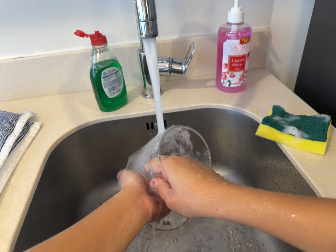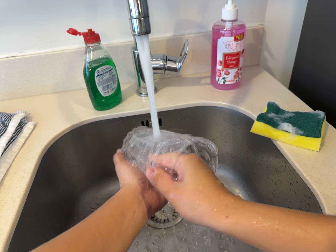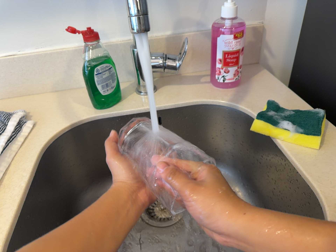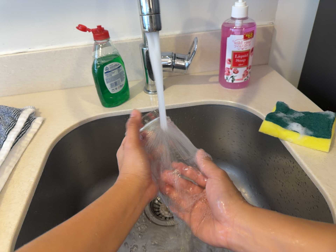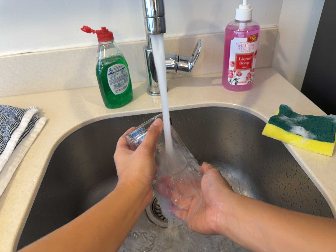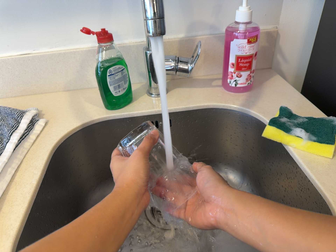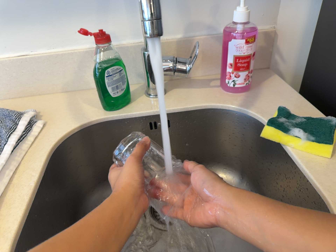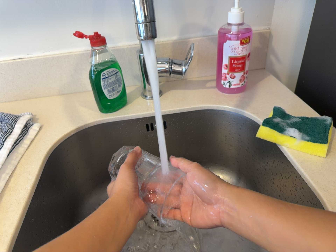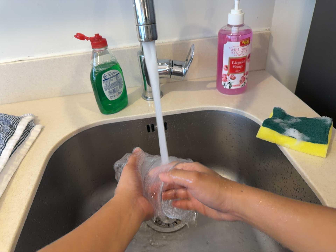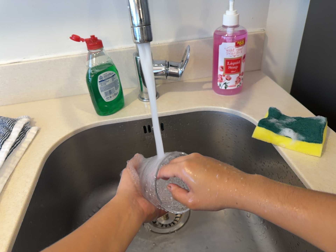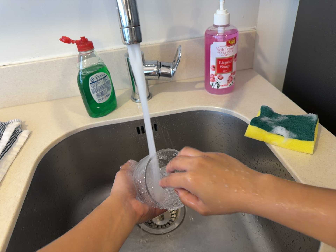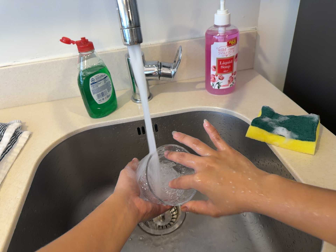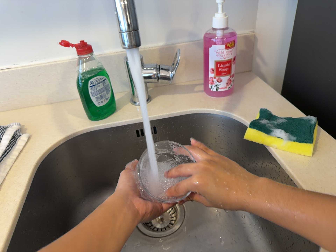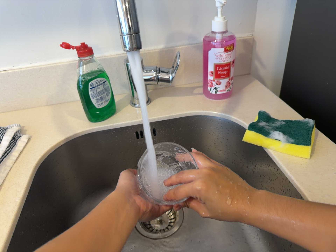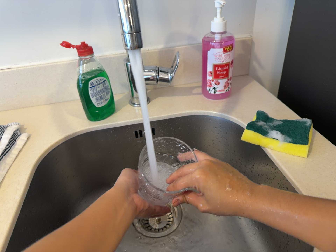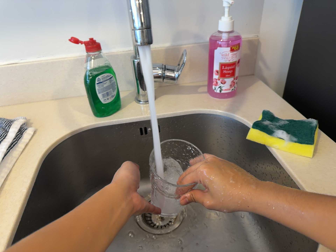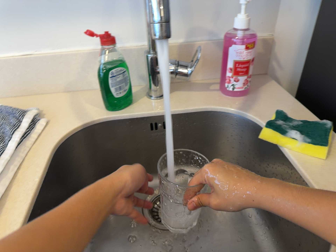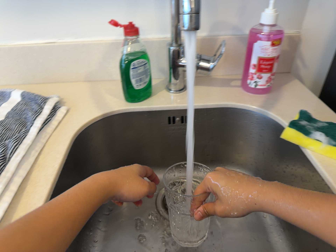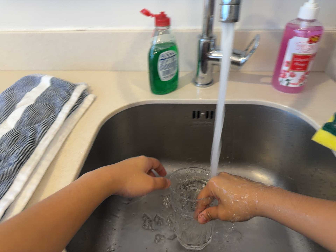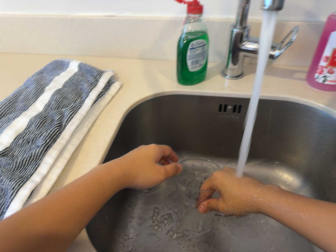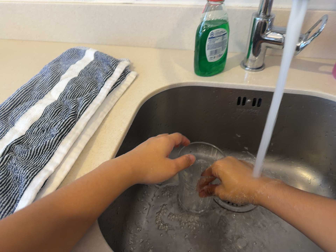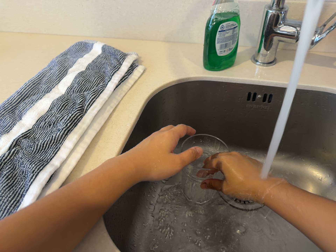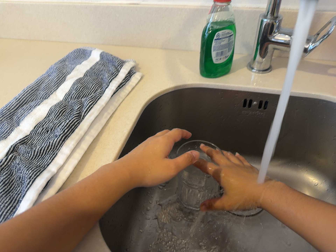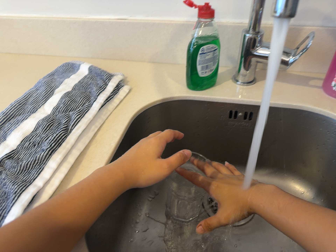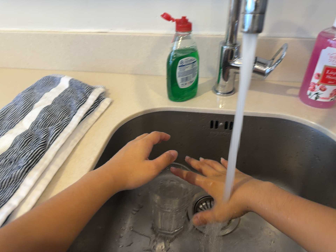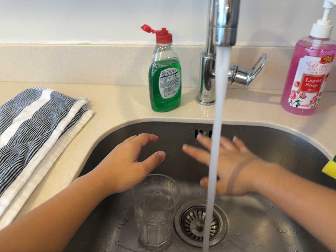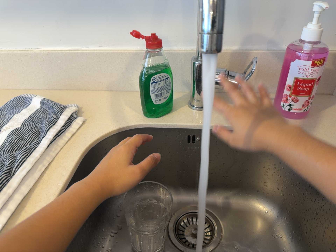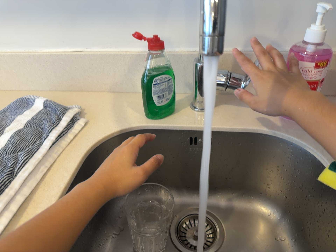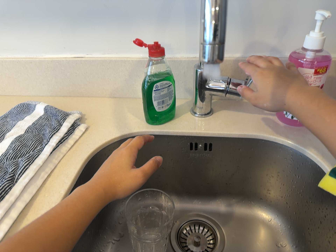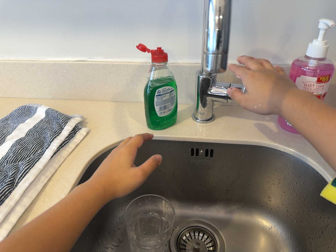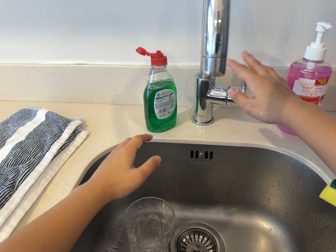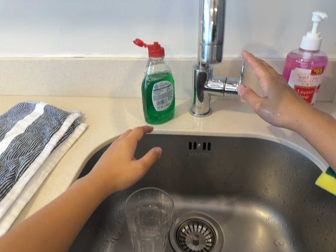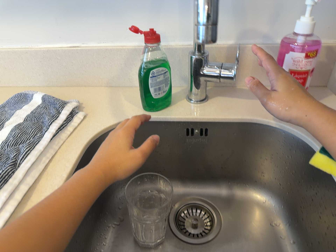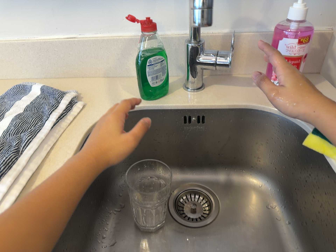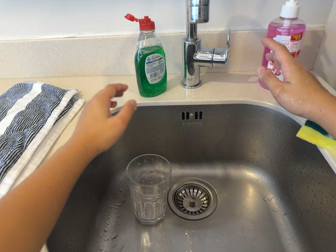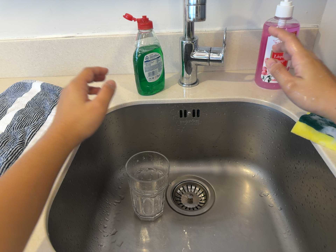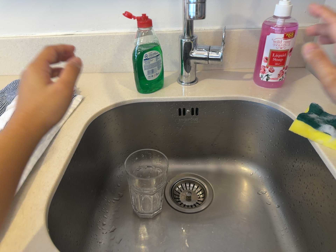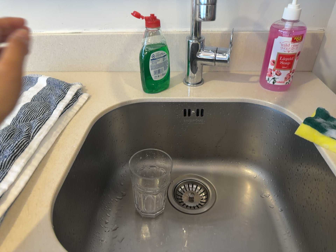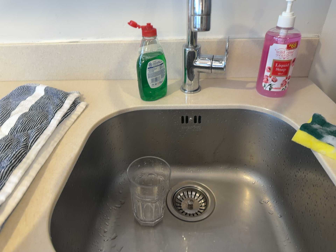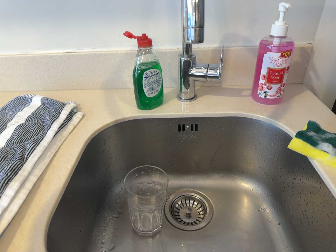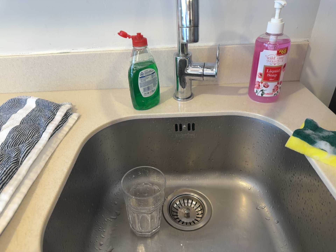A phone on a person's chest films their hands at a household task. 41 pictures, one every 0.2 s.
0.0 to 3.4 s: The camera shifts only a little, or ends up much as it began.
3.4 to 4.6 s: The camera pans to its left by about 10 degrees. It rolls about its line of sight by about 10 degrees, and the scene rotates clockwise.
4.6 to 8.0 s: The camera shifts only a little, or ends up much as it began.
The film runs backward here.
